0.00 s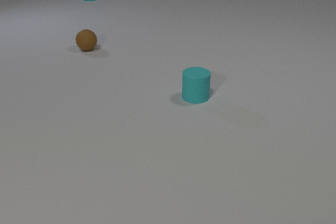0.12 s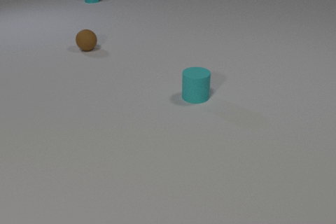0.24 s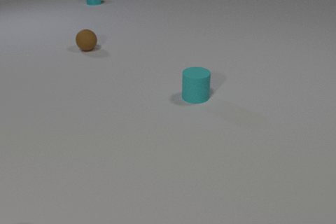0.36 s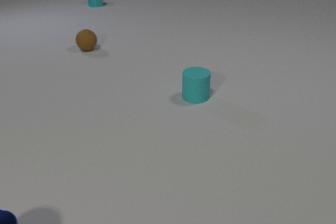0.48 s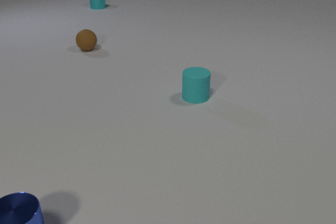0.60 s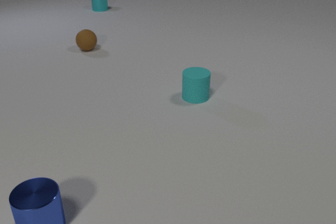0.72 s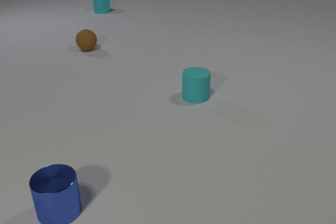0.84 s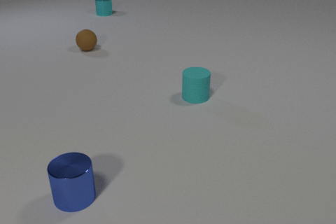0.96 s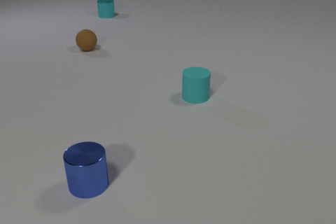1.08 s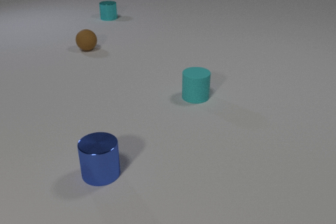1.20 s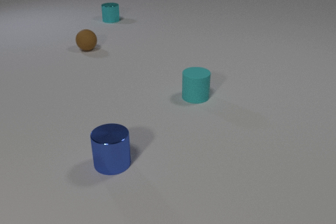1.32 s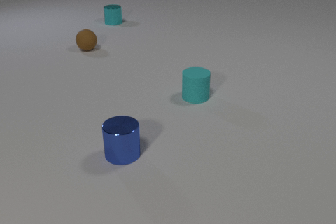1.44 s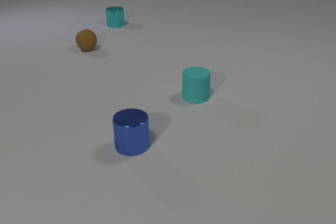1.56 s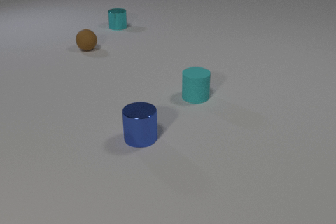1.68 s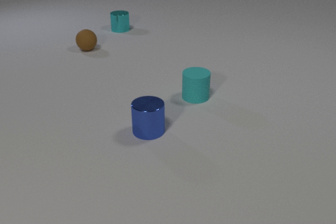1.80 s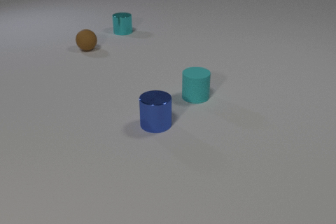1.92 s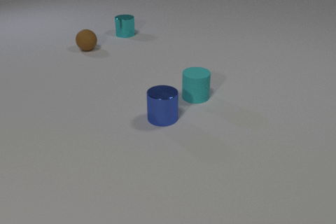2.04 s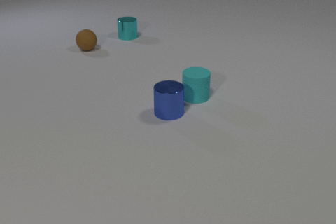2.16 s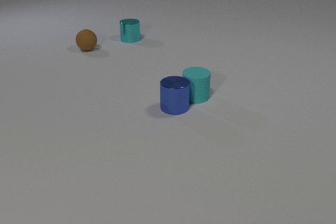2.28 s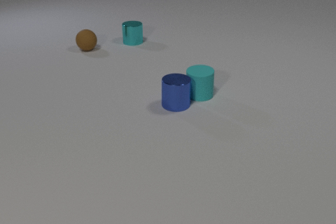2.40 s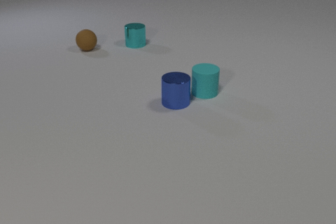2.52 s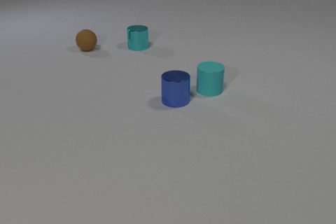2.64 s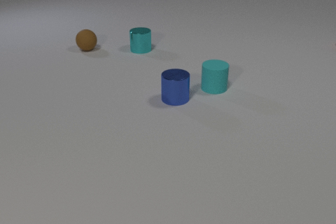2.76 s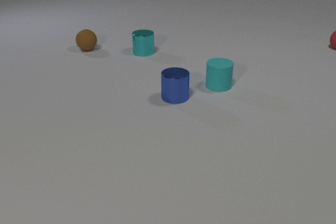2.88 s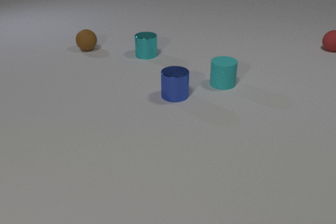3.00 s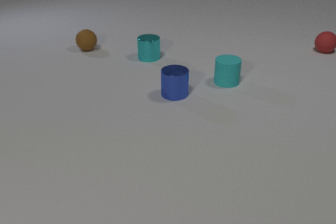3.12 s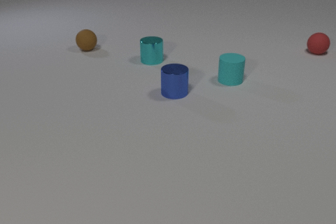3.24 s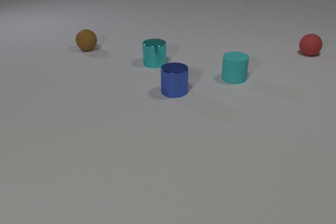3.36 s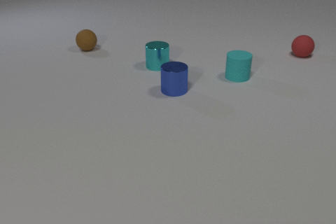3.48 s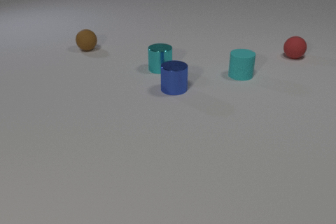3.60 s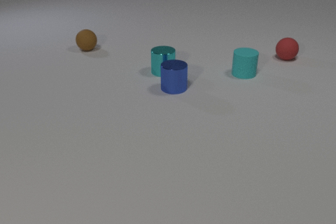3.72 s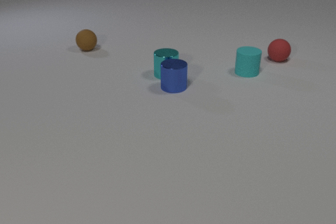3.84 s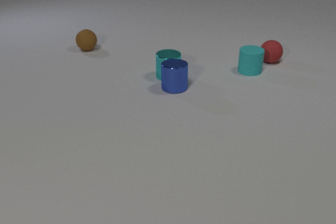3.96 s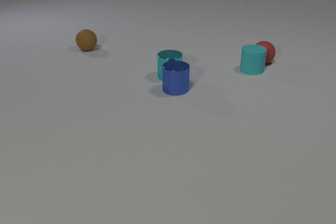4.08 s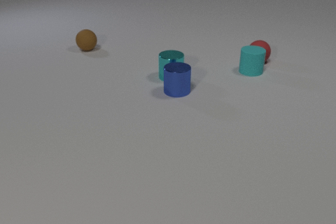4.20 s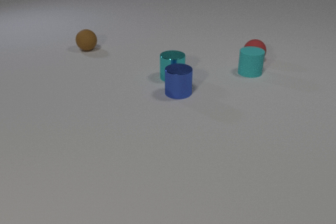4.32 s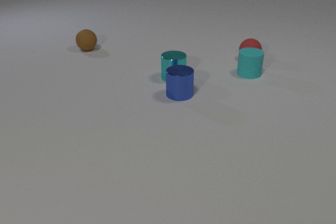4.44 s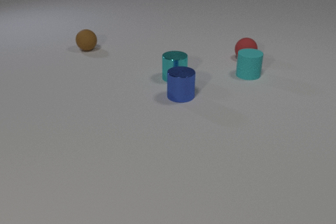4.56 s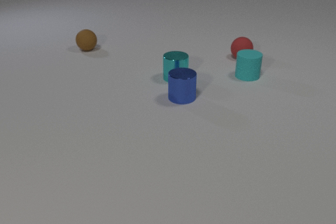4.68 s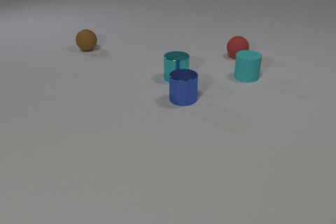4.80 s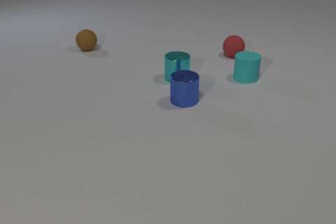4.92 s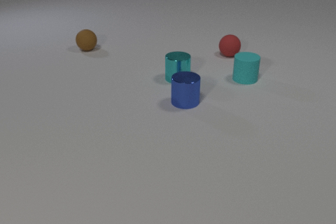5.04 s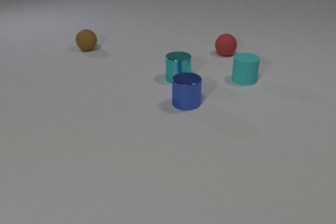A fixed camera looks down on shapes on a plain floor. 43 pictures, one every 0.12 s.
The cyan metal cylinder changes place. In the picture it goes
toward the camera.
0.00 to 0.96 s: The blue metal cylinder comes in at the bottom edge, slides to the right and away from the camera. The cyan metal cylinder slides toward the camera.
0.96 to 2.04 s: The blue metal cylinder slides away from the camera and to the right. The cyan metal cylinder slides toward the camera.
2.04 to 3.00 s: The blue metal cylinder slides away from the camera. The cyan rubber cylinder slides away from the camera and to the right. The cyan metal cylinder slides toward the camera. The red rubber sphere comes in at the right edge, rolls toward the camera and to the left. The blue metal cylinder and the cyan rubber cylinder collide.
3.00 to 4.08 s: The blue metal cylinder slides away from the camera. The cyan rubber cylinder slides away from the camera and to the right. The cyan metal cylinder slides toward the camera and to the right. The red rubber sphere rolls to the left and toward the camera. The blue metal cylinder and the cyan metal cylinder collide. The cyan rubber cylinder and the red rubber sphere collide.
4.08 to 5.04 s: The blue metal cylinder slides toward the camera. The cyan rubber cylinder slides toward the camera. The cyan metal cylinder slides to the right. The red rubber sphere rolls to the left and away from the camera.
Are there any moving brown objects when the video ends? no.
What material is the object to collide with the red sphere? rubber.
How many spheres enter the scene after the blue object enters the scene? 1.
